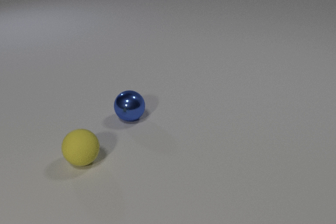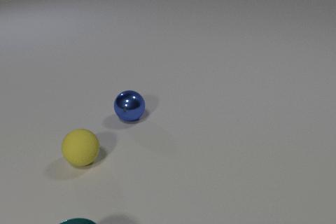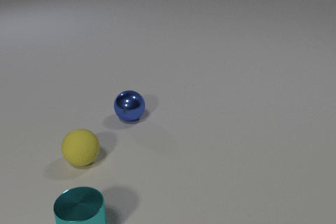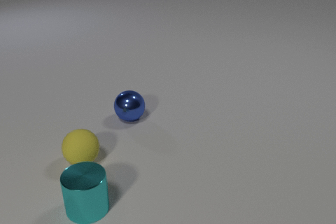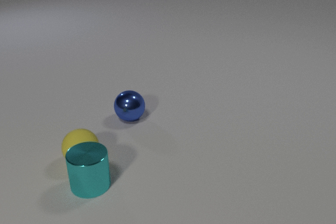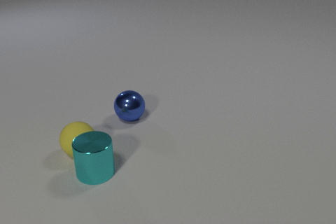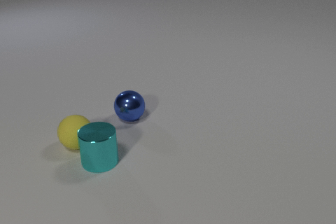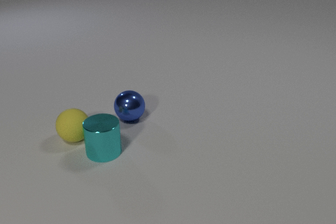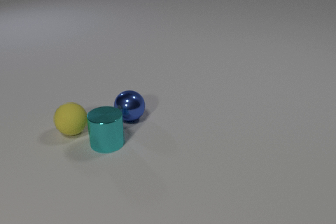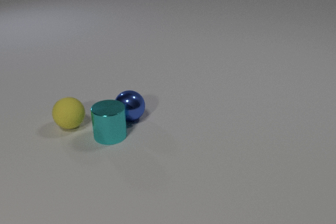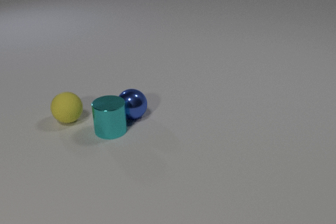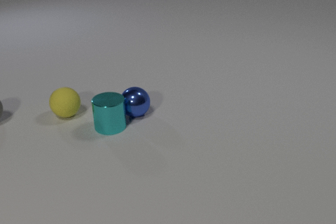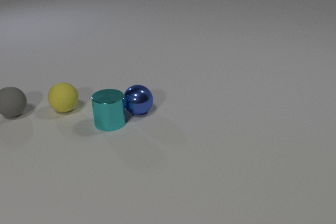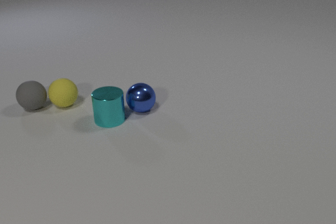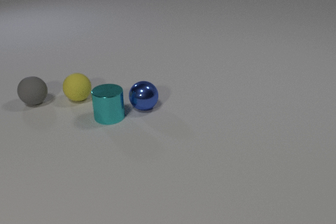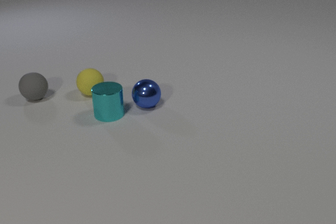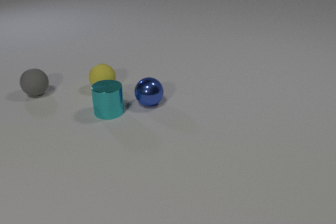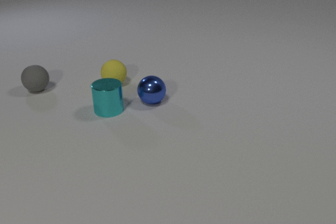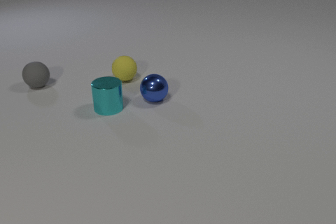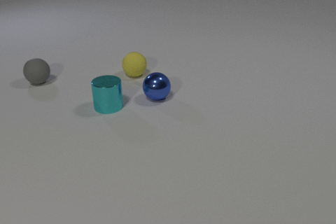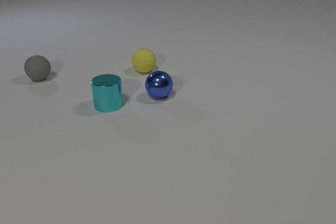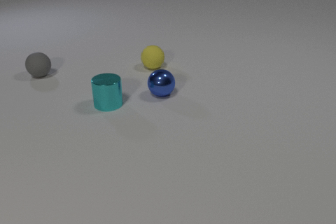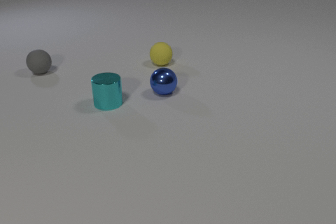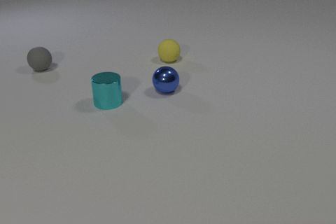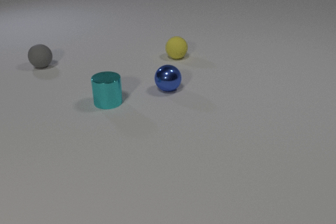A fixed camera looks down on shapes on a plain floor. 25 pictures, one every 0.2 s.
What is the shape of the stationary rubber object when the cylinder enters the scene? sphere.
What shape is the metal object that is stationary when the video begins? sphere.
How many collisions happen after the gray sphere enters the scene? 1.
0.0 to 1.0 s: The cyan metal cylinder comes in at the bottom edge, slides away from the camera. The yellow rubber sphere rolls away from the camera. The cyan metal cylinder and the yellow rubber sphere collide.
1.0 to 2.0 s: The cyan metal cylinder slides away from the camera. The yellow rubber sphere rolls away from the camera. The cyan metal cylinder and the blue metal sphere collide.
2.0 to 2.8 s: The cyan metal cylinder slides away from the camera. The yellow rubber sphere rolls away from the camera. The gray rubber sphere comes in at the left edge, rolls to the right and away from the camera. The blue metal sphere rolls away from the camera and to the right. The yellow rubber sphere and the gray rubber sphere collide.
2.8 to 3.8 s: The cyan metal cylinder slides away from the camera. The yellow rubber sphere rolls to the right and away from the camera. The gray rubber sphere rolls away from the camera. The blue metal sphere rolls away from the camera and to the right.
3.8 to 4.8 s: The cyan metal cylinder slides away from the camera. The yellow rubber sphere rolls away from the camera and to the right. The gray rubber sphere rolls away from the camera. The blue metal sphere rolls away from the camera and to the right.
